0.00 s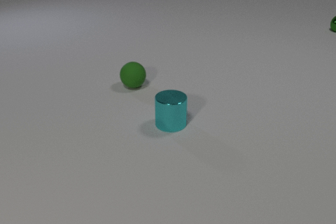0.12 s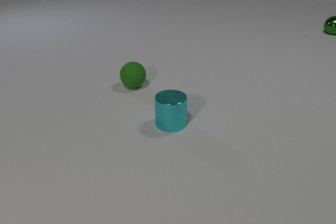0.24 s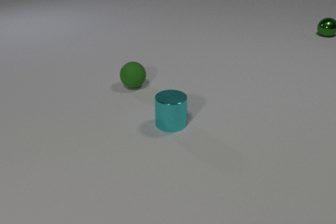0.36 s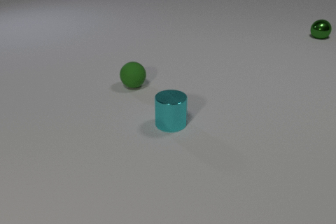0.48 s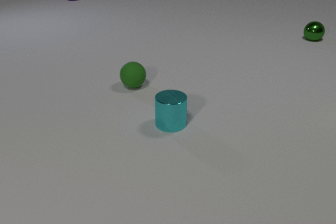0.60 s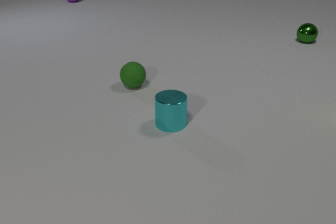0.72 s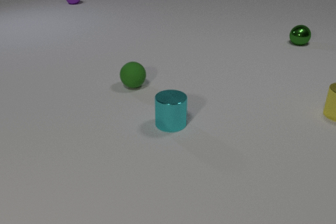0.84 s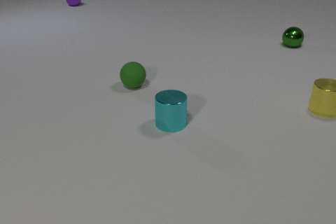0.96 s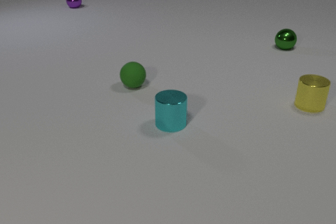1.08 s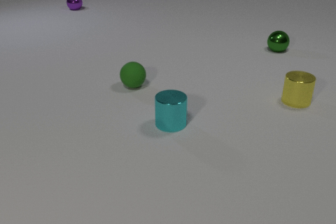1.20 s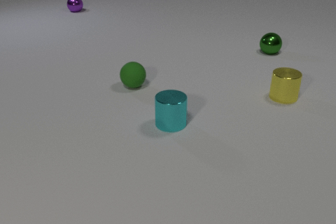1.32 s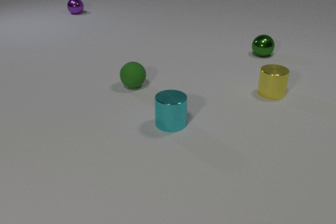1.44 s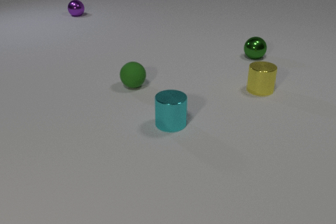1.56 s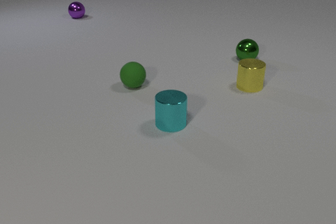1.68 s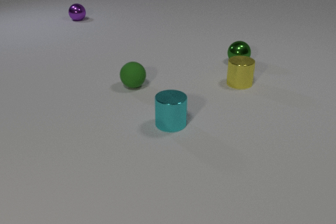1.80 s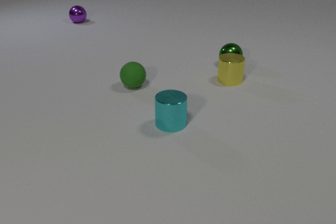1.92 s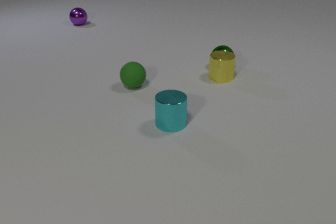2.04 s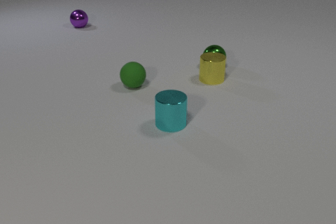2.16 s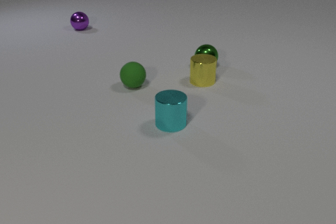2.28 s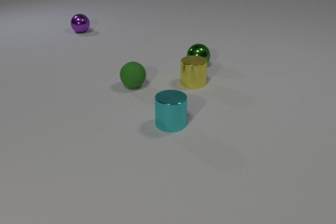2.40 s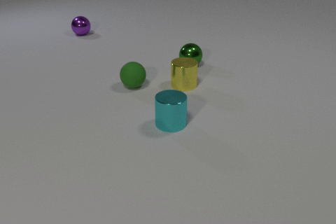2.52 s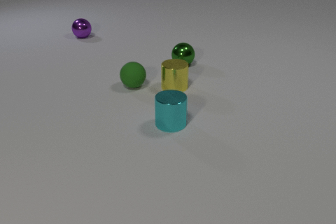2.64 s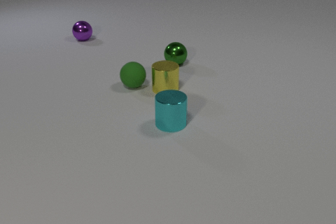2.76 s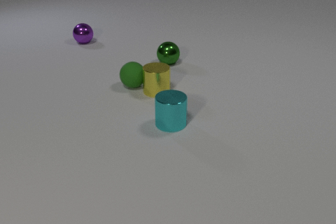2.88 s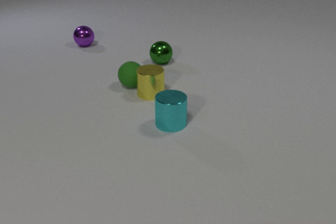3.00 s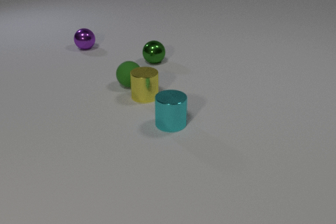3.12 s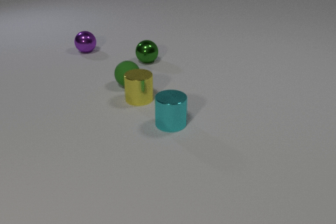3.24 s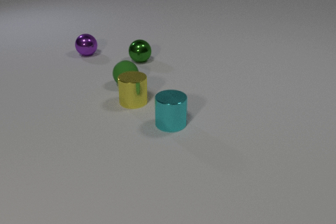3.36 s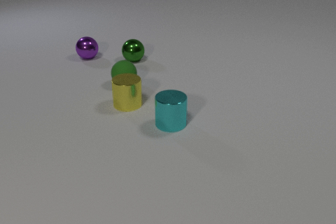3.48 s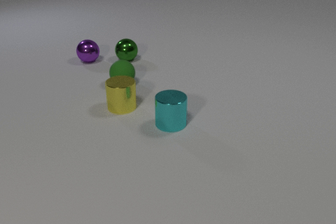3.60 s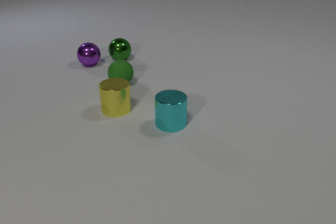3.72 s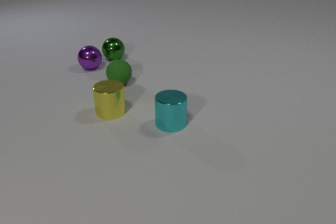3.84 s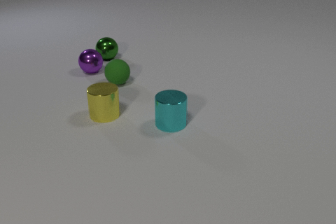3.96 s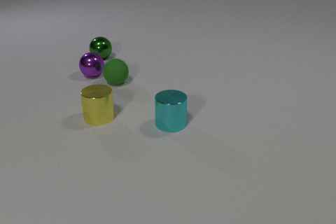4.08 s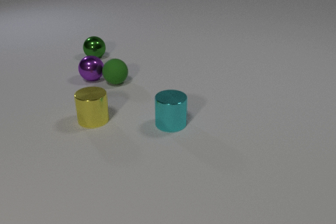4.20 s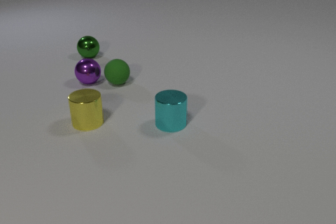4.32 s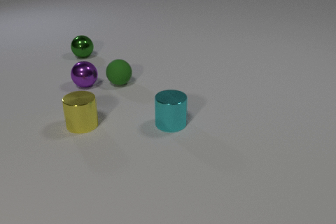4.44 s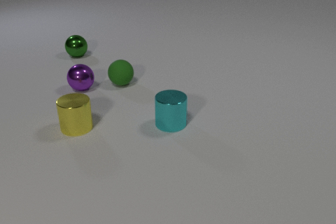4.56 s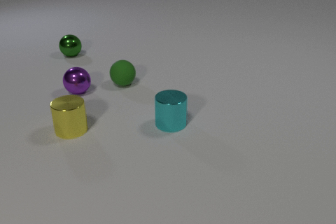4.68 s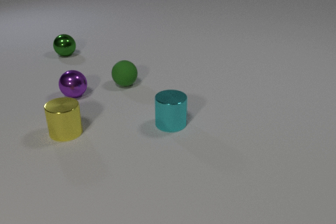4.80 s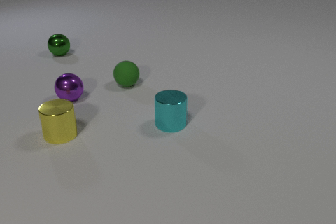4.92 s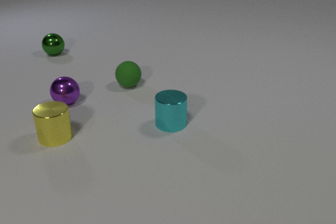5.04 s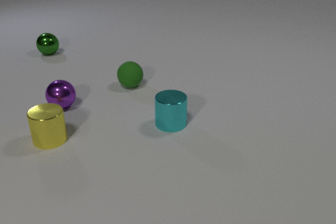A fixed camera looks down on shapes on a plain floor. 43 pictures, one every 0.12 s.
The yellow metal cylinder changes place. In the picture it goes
to the left.
The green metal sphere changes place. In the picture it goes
to the left.
0.00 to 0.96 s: The yellow metal cylinder comes in at the right edge, slides to the left. The green metal sphere rolls toward the camera and to the left. The purple metal sphere comes in at the top edge, rolls toward the camera.
0.96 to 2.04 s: The yellow metal cylinder slides to the left. The green metal sphere rolls to the left and toward the camera. The purple metal sphere rolls toward the camera. The yellow metal cylinder and the green metal sphere collide.
2.04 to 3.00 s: The yellow metal cylinder slides to the left and toward the camera. The green metal sphere rolls to the left. The purple metal sphere rolls toward the camera. The yellow metal cylinder and the green rubber sphere collide.
3.00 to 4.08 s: The yellow metal cylinder slides to the left and toward the camera. The green metal sphere rolls to the left. The green rubber sphere rolls to the left and away from the camera. The purple metal sphere rolls toward the camera. The green rubber sphere and the purple metal sphere collide.
4.08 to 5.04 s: The yellow metal cylinder slides to the left and toward the camera. The green metal sphere rolls to the left and away from the camera. The green rubber sphere rolls to the right and toward the camera. The purple metal sphere rolls toward the camera and to the left.
Are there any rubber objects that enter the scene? no.
What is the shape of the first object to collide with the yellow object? sphere.
How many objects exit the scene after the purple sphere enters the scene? 0.
